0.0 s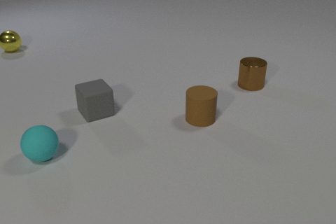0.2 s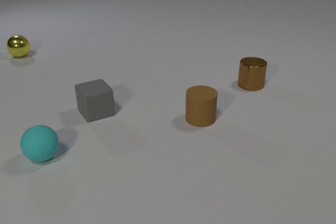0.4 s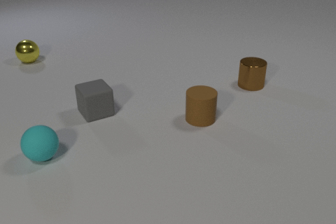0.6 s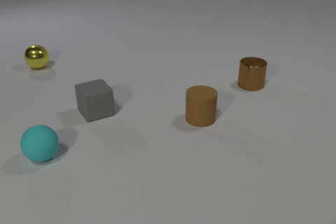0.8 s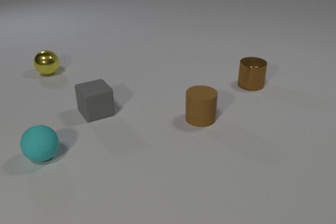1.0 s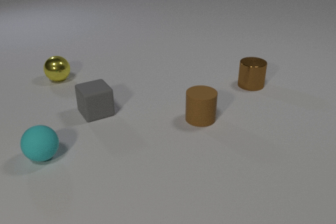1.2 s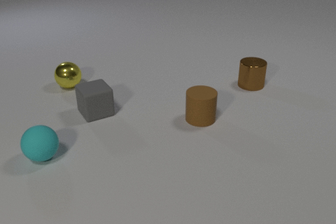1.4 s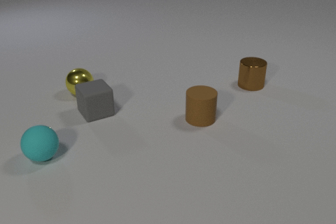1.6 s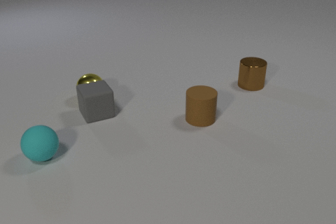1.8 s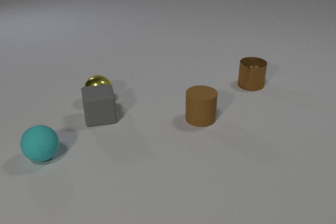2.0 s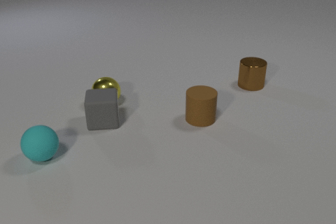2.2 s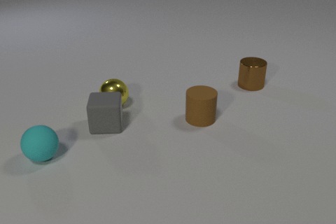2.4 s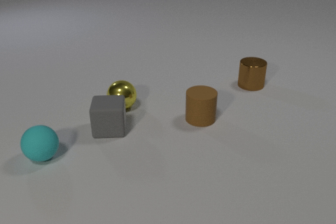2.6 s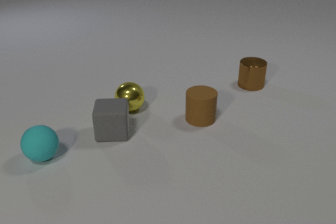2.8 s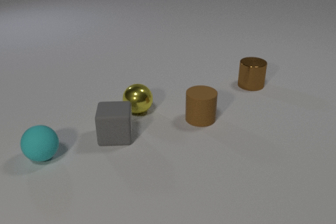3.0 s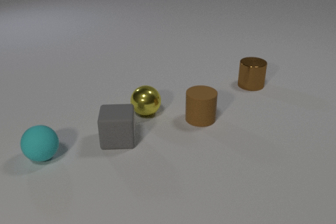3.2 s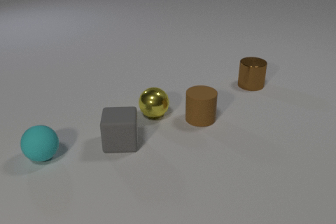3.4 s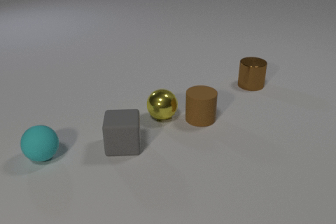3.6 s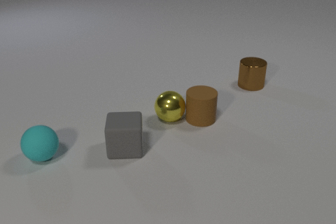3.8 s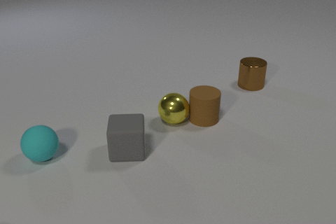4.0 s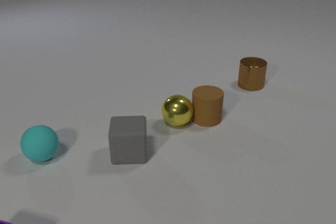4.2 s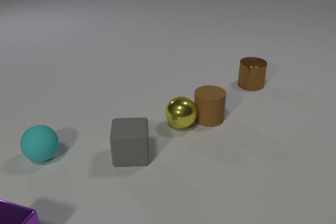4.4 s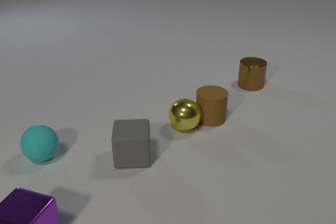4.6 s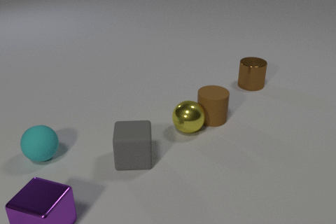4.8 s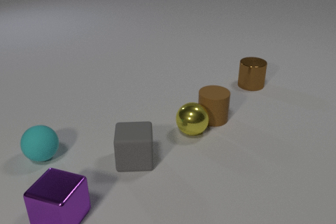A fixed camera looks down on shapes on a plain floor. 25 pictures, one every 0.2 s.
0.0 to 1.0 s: The yellow metal sphere rolls toward the camera and to the right.
1.0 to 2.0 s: The yellow metal sphere rolls toward the camera and to the right. The gray rubber cube slides toward the camera, spins so that its near face slides to the left, clockwise seen from above. The yellow metal sphere and the gray rubber cube collide.
2.0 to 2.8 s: The yellow metal sphere rolls to the right and toward the camera. The gray rubber cube slides toward the camera.
2.8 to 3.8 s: The yellow metal sphere rolls to the right and toward the camera. The gray rubber cube slides toward the camera and to the right. The yellow metal sphere and the brown rubber cylinder collide.
3.8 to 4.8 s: The yellow metal sphere rolls toward the camera and to the right. The gray rubber cube slides toward the camera and to the right. The brown rubber cylinder slides to the right. The purple metal cube comes in at the bottom edge, slides to the right and away from the camera.
Are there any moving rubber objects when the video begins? no.
What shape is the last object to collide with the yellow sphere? cylinder.
What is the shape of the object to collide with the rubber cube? sphere.
